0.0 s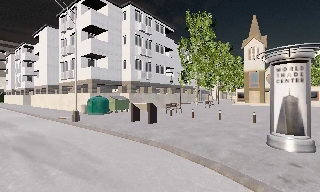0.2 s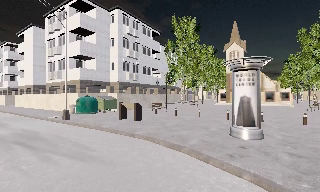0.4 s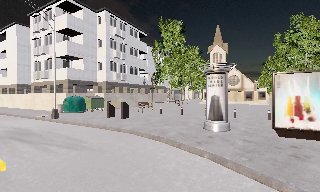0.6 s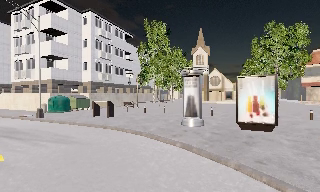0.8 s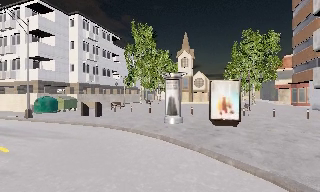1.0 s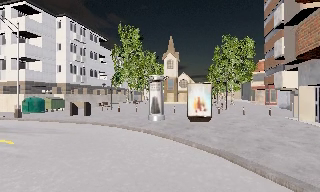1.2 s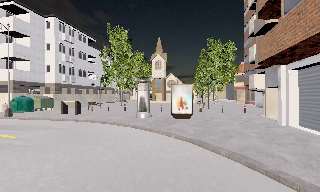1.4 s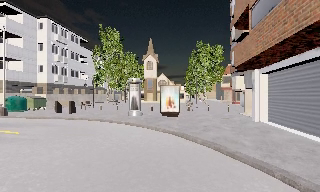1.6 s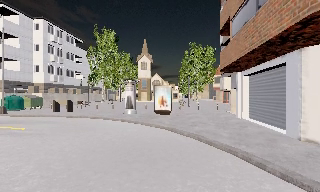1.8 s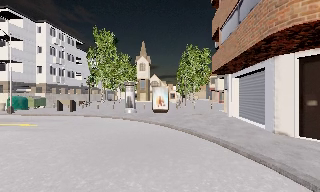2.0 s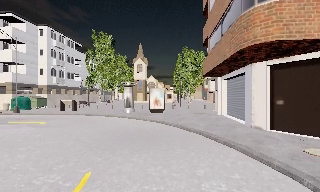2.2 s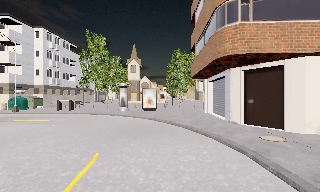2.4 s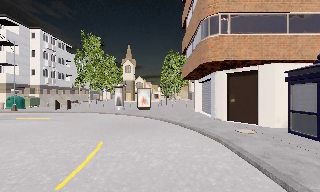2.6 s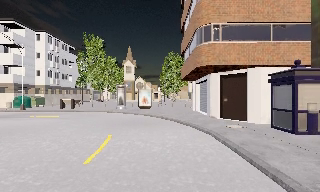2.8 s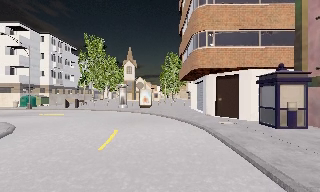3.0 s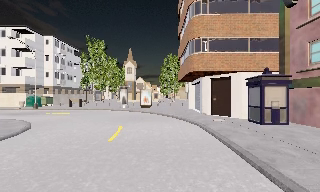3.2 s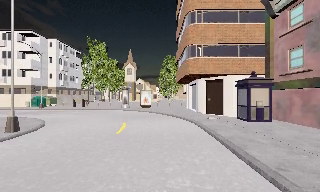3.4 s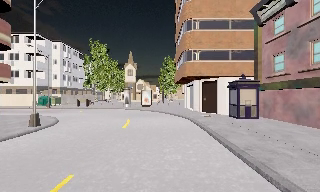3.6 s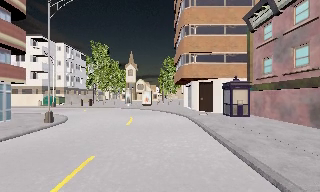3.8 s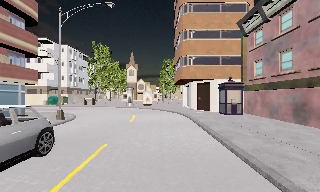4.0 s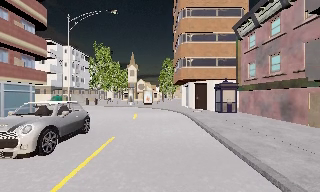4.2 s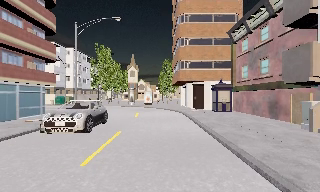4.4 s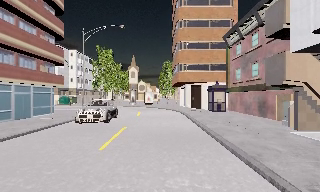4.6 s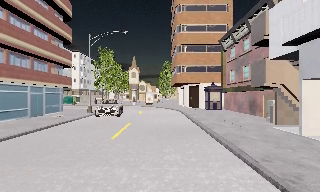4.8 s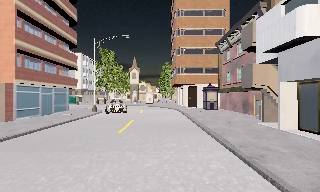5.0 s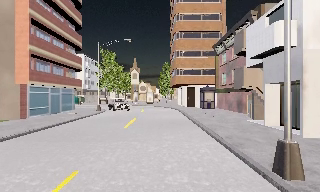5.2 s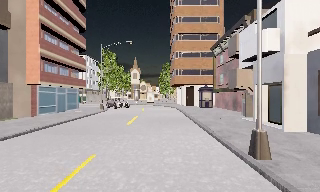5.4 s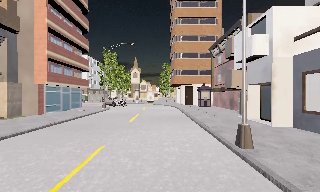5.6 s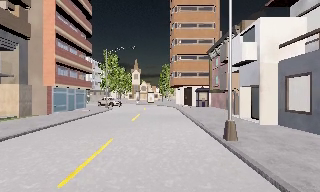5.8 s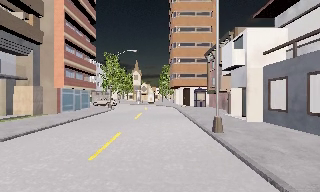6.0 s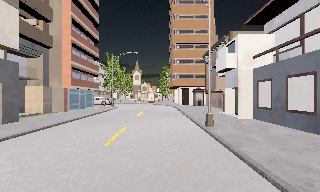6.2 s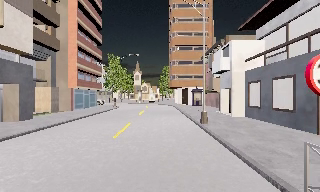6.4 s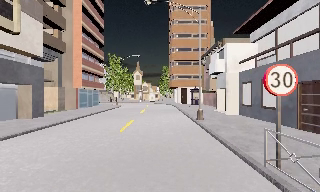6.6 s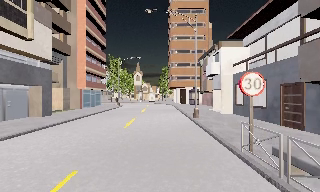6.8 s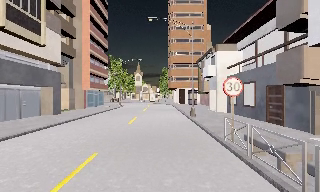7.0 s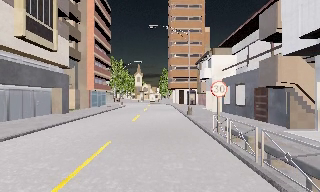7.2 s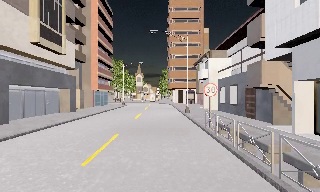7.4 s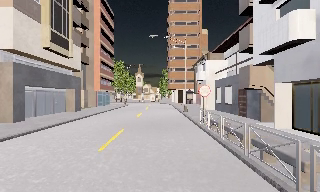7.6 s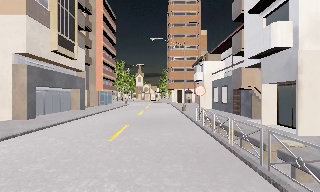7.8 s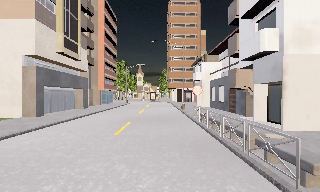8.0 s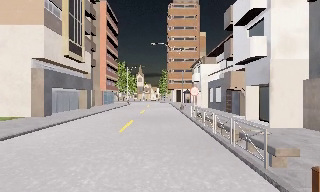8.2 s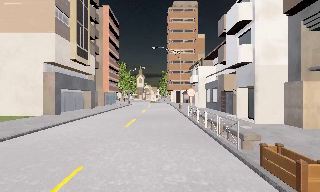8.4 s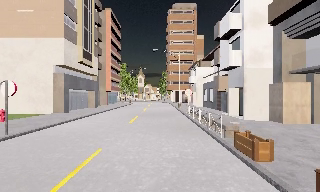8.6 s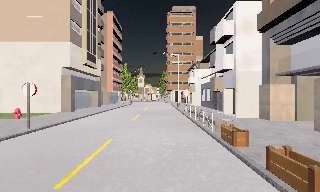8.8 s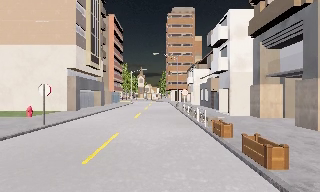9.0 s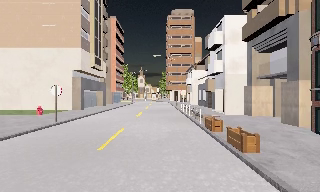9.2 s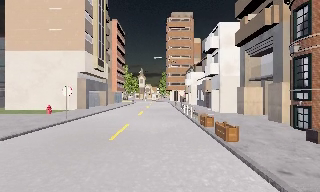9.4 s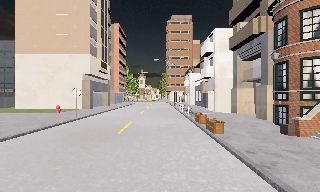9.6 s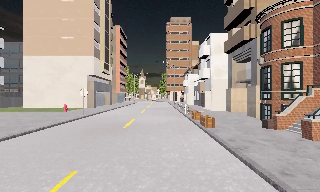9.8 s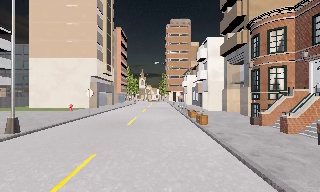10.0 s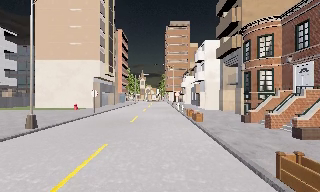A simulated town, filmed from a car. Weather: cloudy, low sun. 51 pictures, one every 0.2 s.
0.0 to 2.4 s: The scene slides to the left, as the camera pans about 35 degrees to its right. It travels backward, about 13 m.
2.4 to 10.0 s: The camera travels backward, about 40 m, so what stands in front gets smaller.
The film runs backward here.
